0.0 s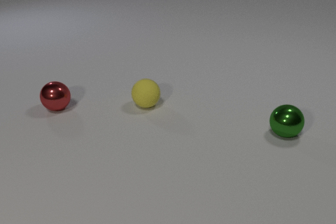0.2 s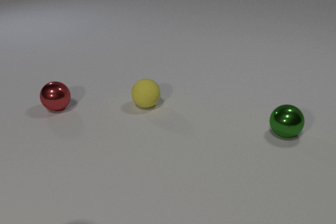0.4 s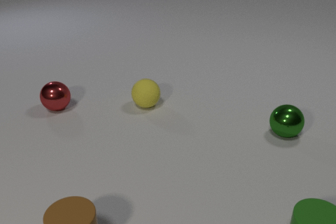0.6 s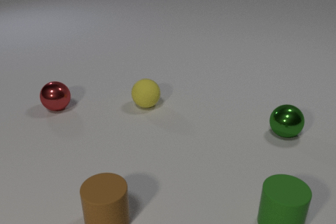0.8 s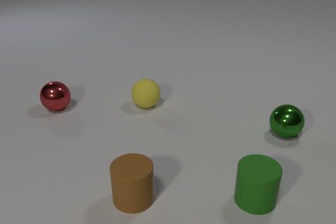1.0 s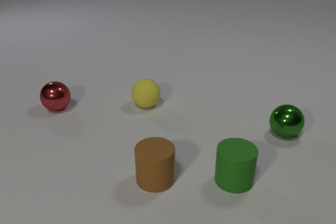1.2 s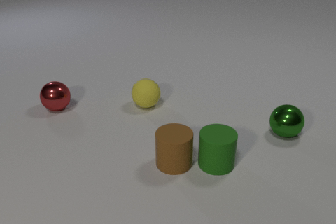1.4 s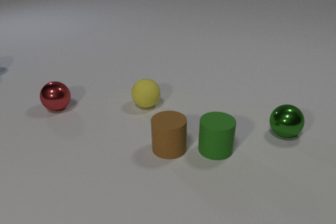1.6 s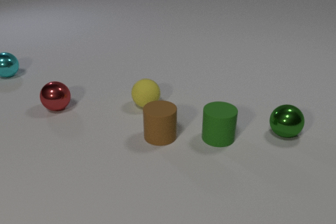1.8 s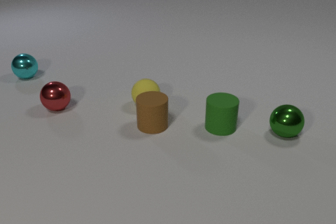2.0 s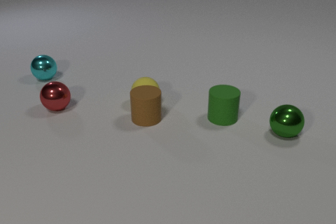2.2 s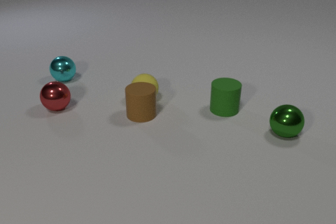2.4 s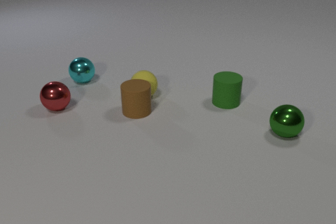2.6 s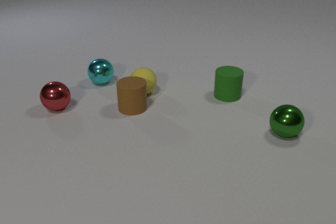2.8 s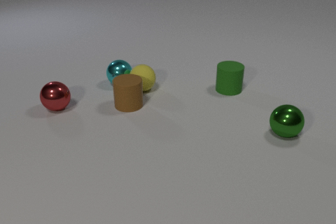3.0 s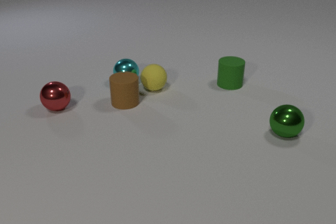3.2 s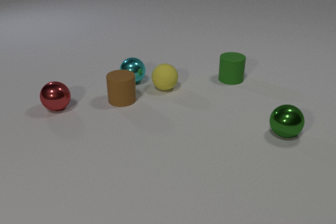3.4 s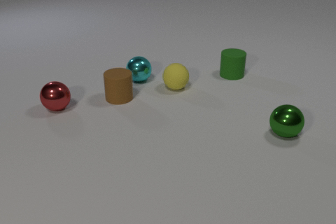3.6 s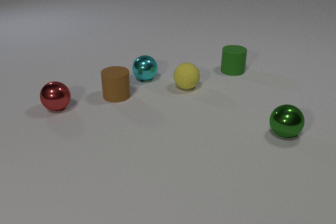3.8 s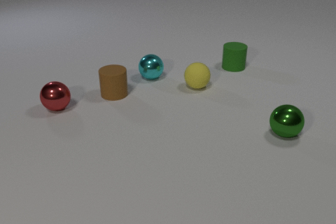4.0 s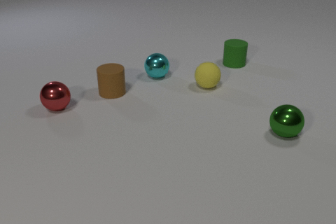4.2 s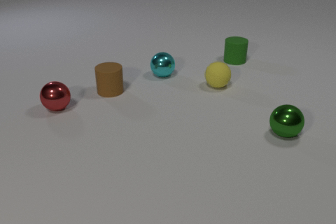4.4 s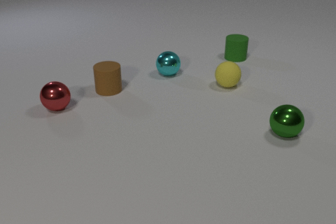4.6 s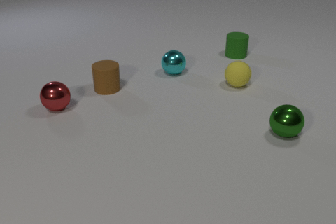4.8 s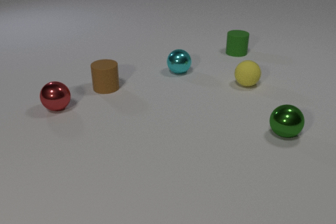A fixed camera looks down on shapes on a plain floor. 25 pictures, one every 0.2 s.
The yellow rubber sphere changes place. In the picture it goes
to the right.
The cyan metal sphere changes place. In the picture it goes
to the right.
0.0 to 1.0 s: The brown rubber cylinder comes in at the bottom edge, slides to the right and away from the camera. The green rubber cylinder comes in at the bottom edge, slides to the left and away from the camera.
1.0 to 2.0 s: The brown rubber cylinder slides away from the camera. The green rubber cylinder slides away from the camera. The cyan metal sphere comes in at the left edge, rolls to the right and toward the camera. The brown rubber cylinder and the green rubber cylinder collide. The brown rubber cylinder and the yellow rubber sphere collide.
2.0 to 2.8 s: The brown rubber cylinder slides away from the camera and to the left. The green rubber cylinder slides away from the camera. The yellow rubber sphere rolls away from the camera. The cyan metal sphere rolls to the right. The yellow rubber sphere and the cyan metal sphere collide.
2.8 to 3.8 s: The brown rubber cylinder slides away from the camera and to the left. The green rubber cylinder slides away from the camera. The yellow rubber sphere rolls to the right. The cyan metal sphere rolls to the right.
3.8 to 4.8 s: The brown rubber cylinder slides away from the camera and to the left. The green rubber cylinder slides away from the camera. The yellow rubber sphere rolls to the right. The cyan metal sphere rolls to the right and away from the camera.
Are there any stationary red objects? yes.
How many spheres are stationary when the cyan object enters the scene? 3.
How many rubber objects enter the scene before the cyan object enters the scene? 2.
